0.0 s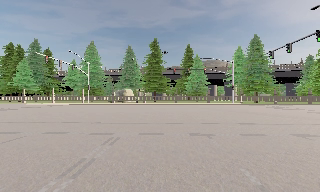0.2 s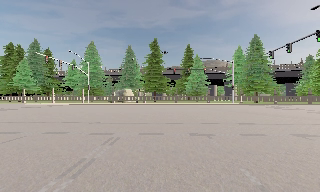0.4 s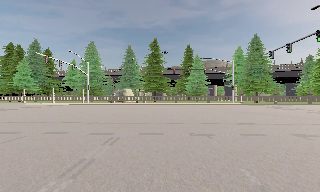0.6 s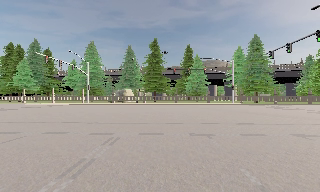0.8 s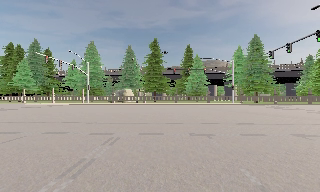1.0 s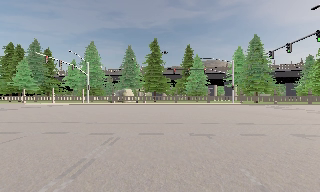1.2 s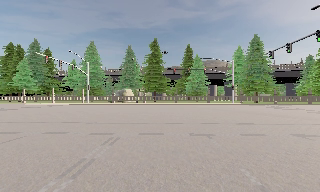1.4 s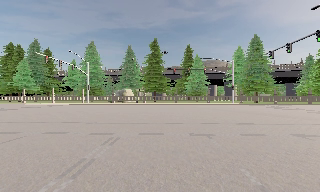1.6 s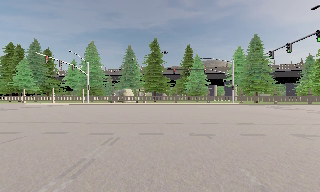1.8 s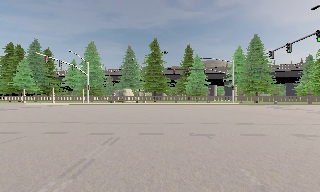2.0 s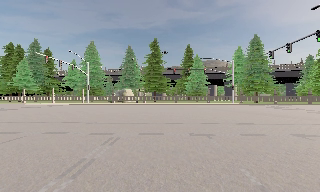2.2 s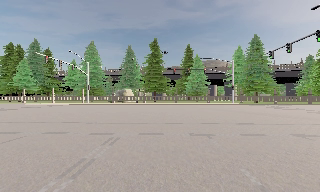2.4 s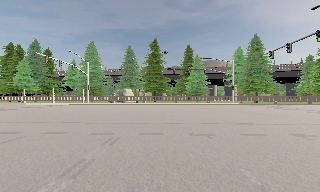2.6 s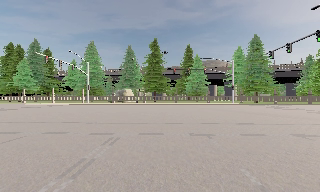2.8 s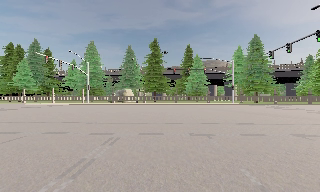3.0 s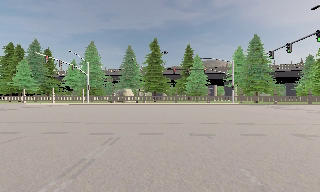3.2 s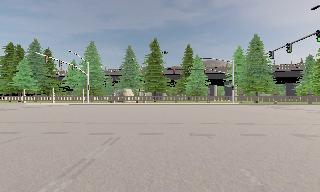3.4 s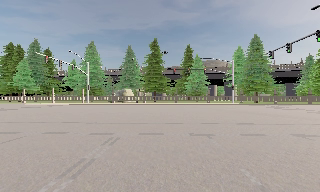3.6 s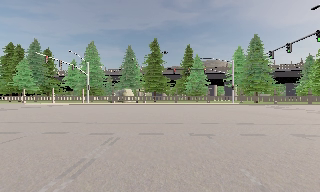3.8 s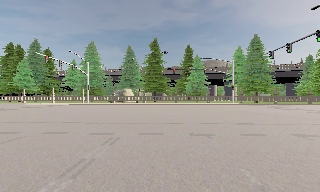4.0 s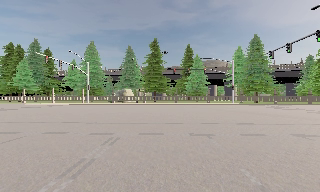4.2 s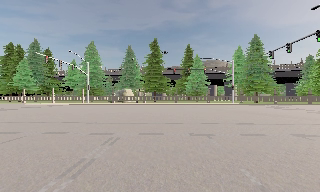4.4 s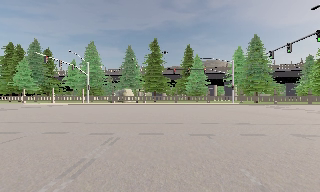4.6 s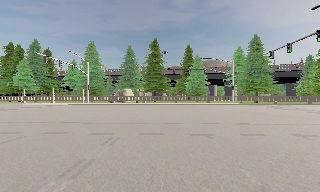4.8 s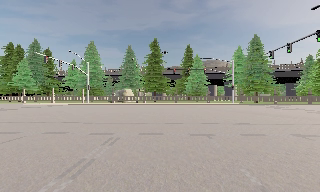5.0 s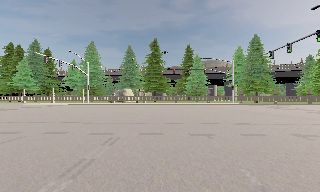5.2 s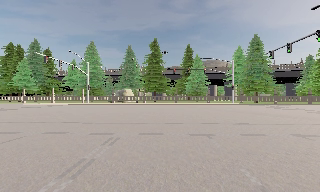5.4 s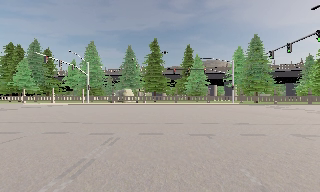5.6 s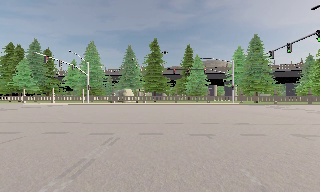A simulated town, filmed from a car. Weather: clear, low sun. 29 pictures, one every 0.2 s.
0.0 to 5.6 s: The camera keeps its place and its aim.
The film runs forward here.
